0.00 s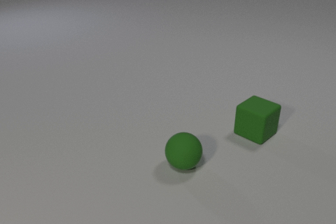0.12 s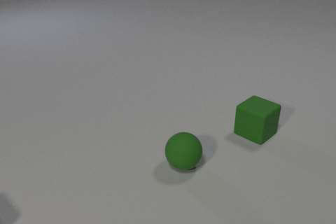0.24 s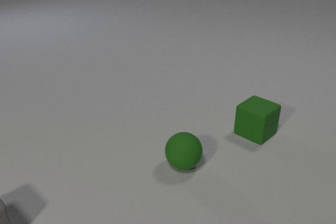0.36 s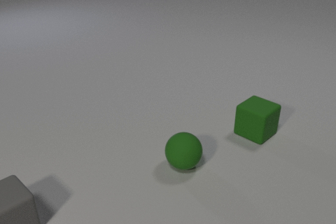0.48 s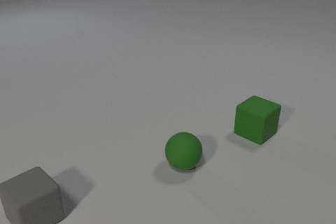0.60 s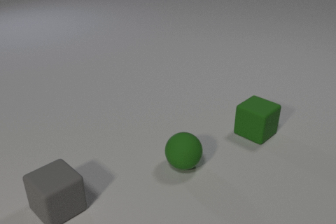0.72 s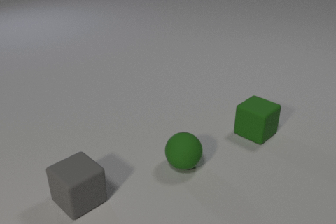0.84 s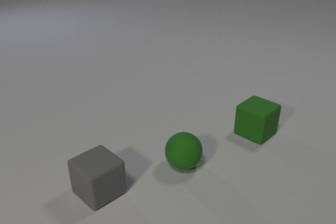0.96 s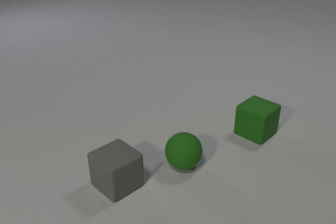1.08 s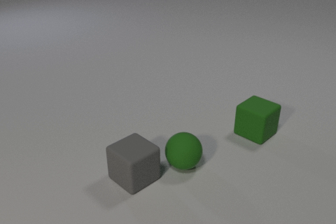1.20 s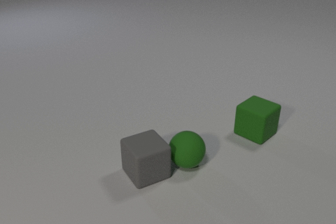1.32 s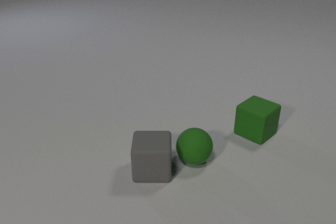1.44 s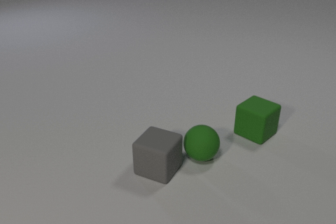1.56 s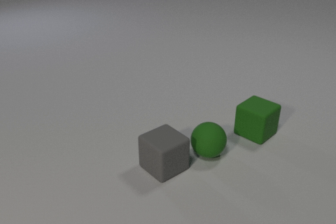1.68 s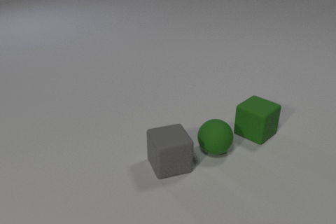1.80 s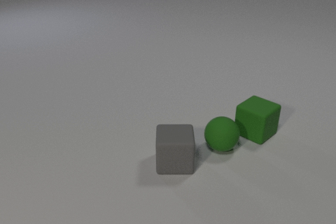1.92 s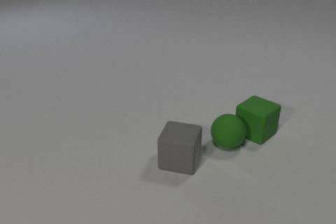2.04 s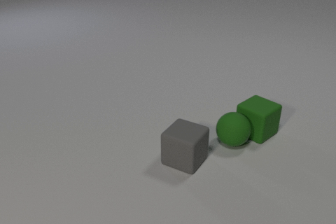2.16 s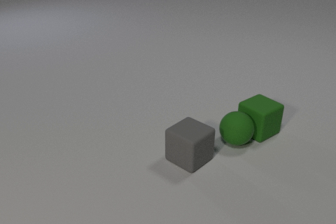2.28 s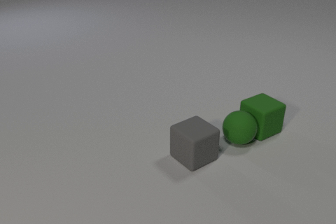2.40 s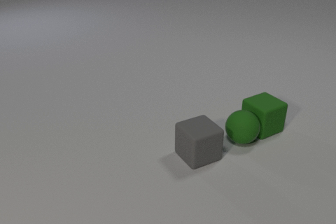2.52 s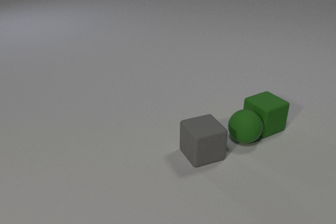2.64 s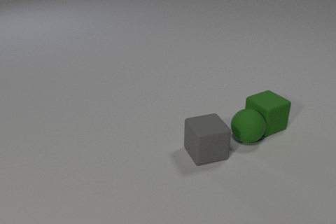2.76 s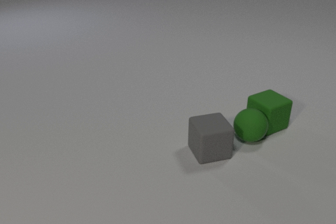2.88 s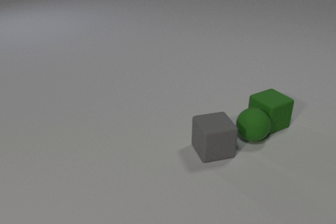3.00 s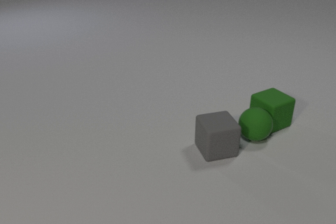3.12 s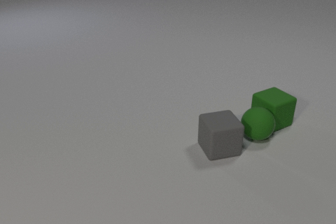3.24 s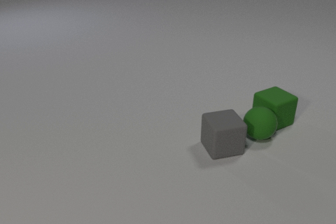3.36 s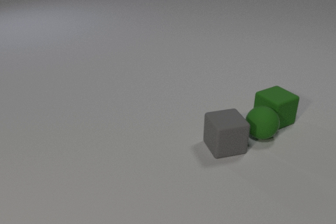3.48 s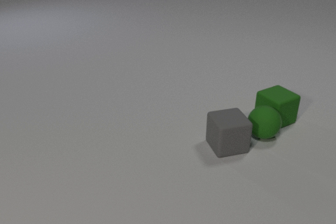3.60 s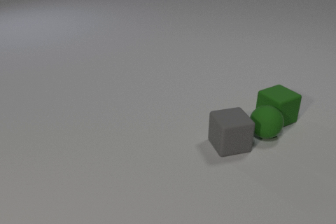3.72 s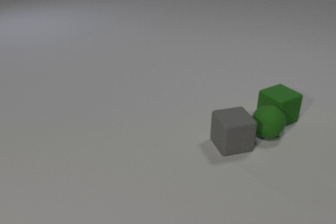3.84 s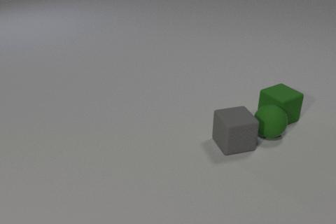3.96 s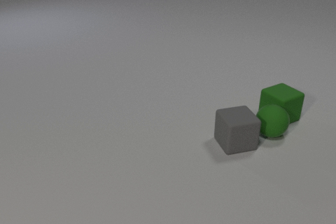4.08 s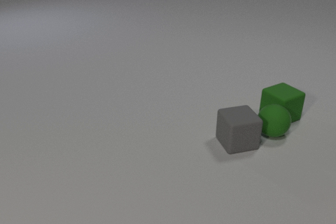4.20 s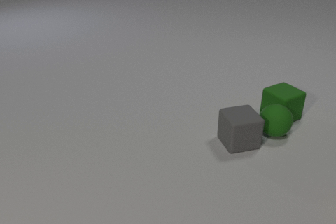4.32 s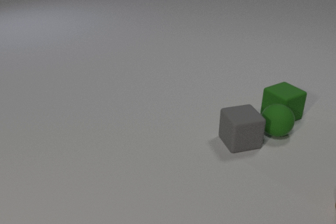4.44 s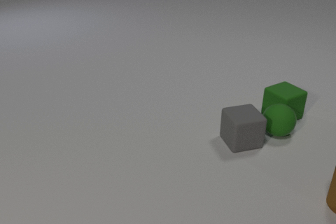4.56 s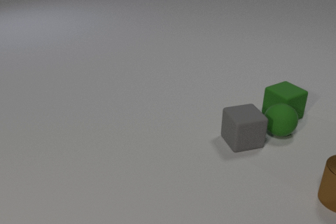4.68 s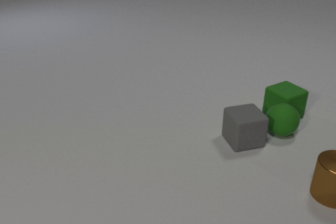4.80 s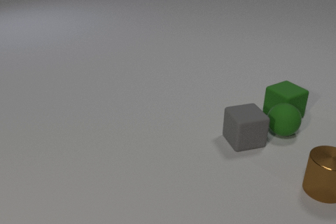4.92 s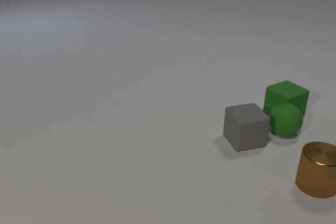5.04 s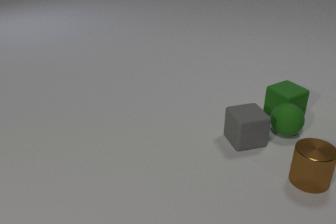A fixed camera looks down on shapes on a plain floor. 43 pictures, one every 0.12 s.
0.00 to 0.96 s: The gray rubber cube comes in at the left edge, slides to the right.
0.96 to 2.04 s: The gray rubber cube slides to the right and away from the camera, spins clockwise seen from above by about 165 degrees, its near face sliding to the left. The green rubber sphere rolls to the right and away from the camera. The gray rubber cube and the green rubber sphere collide. The green rubber sphere and the green rubber cube collide.
2.04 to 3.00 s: The gray rubber cube slides to the right and away from the camera, spins clockwise seen from above by about 45 degrees, its near face sliding to the left. The green rubber sphere rolls to the right and away from the camera. The green rubber cube slides away from the camera and to the right.
3.00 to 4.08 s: The gray rubber cube slides to the right and away from the camera. The green rubber sphere rolls to the right and away from the camera. The green rubber cube slides away from the camera and to the right.
4.08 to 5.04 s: The gray rubber cube slides to the right. The green rubber sphere rolls to the right. The green rubber cube slides away from the camera. The brown metal cylinder comes in at the right edge, slides to the left and away from the camera.
What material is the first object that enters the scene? rubber.
What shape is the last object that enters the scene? cylinder.
Are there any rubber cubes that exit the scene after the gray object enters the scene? no.
